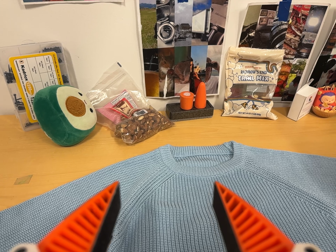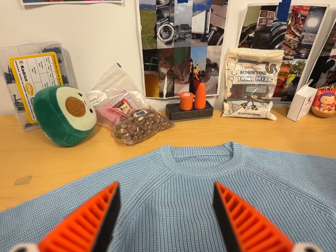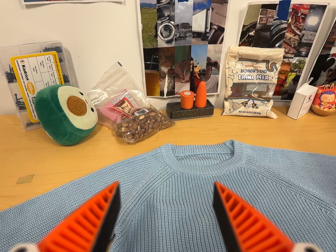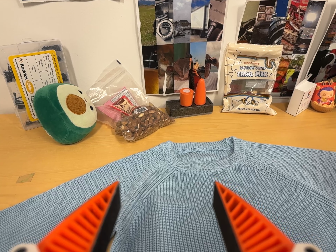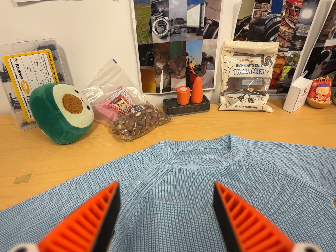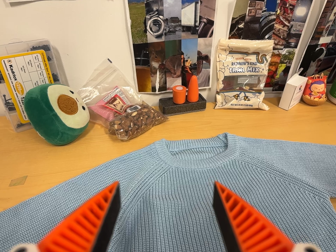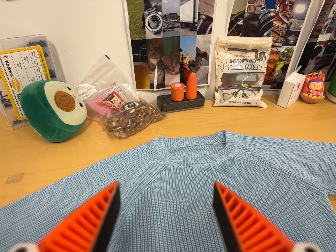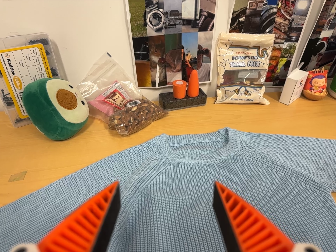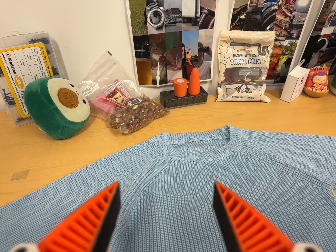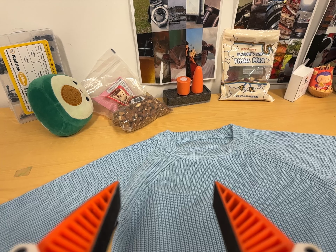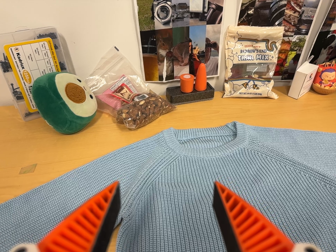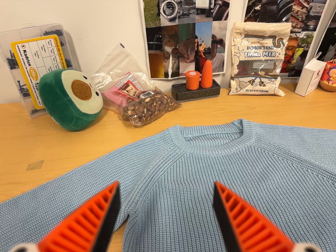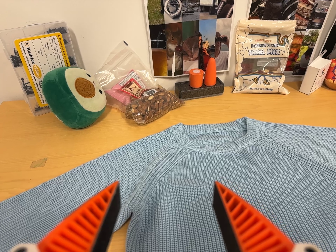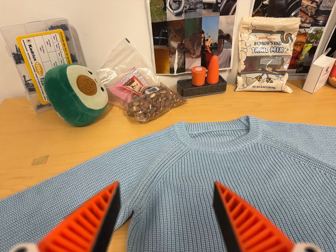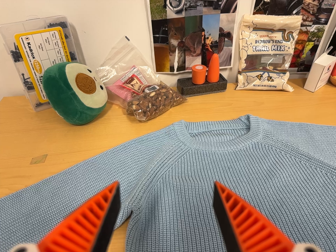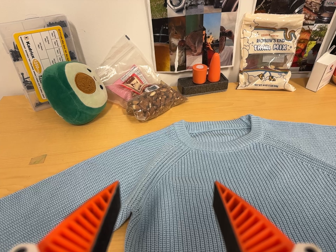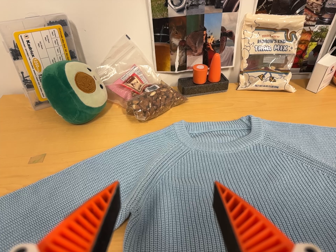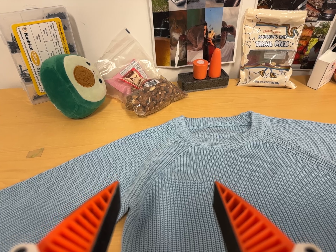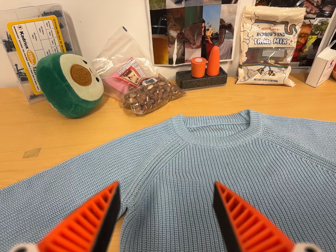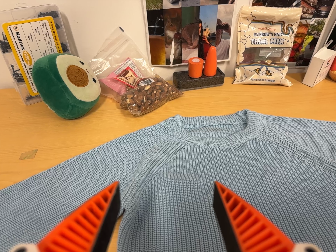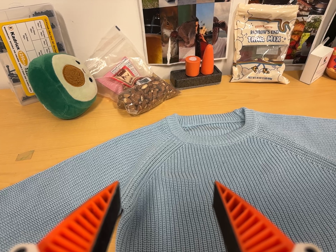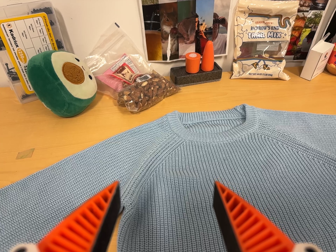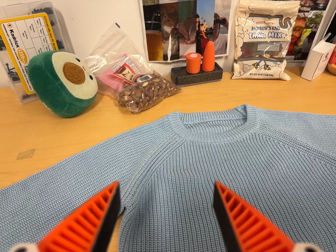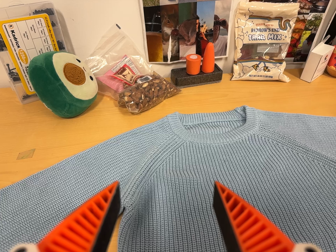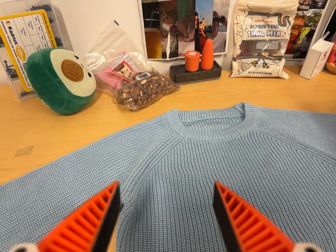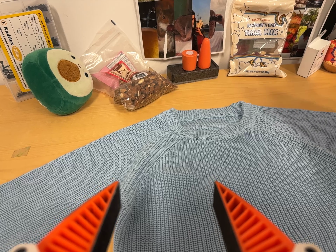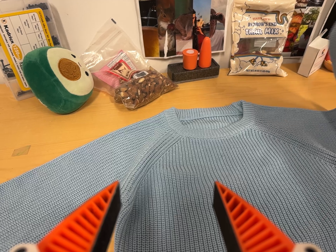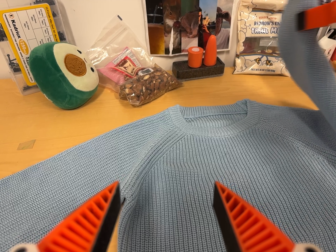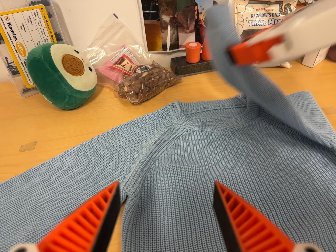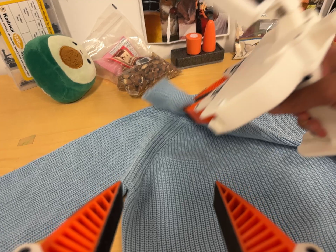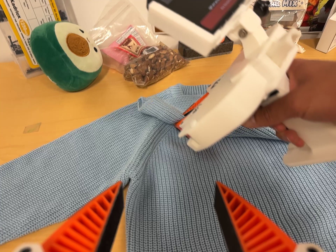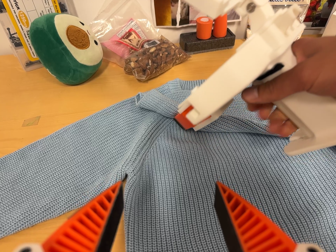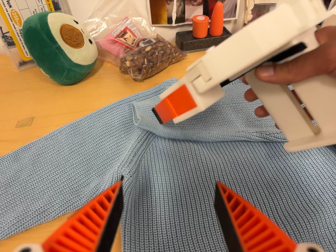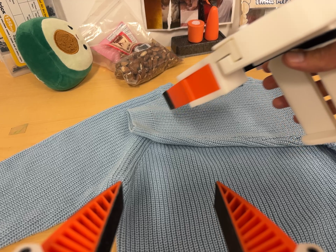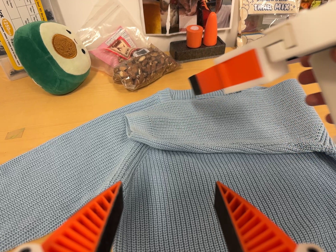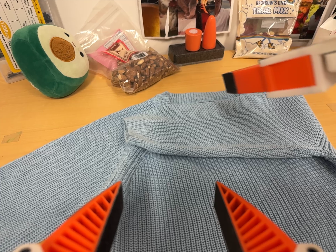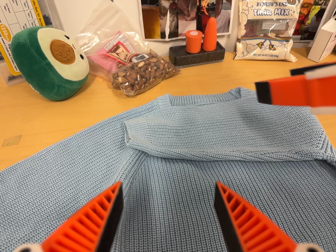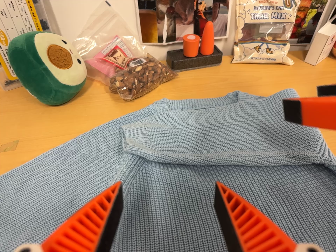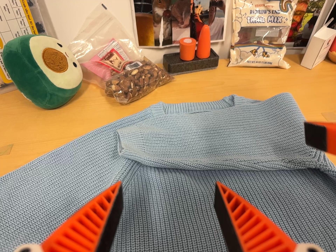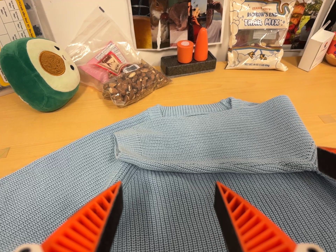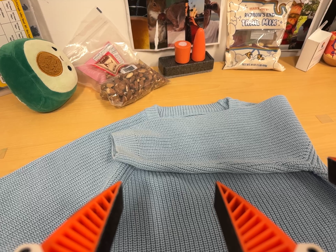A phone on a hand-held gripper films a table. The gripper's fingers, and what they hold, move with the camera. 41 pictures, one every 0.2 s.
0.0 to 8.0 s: The camera travels forward, about 6 cm, so what stands in front looms larger. Its aim tips toward the bottom of its view by about 10 degrees, and the scene shifts upward.
The film runs forward here.
